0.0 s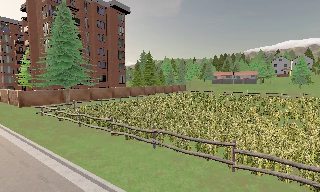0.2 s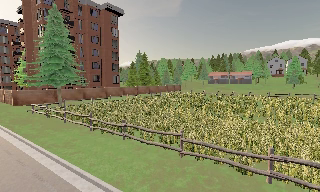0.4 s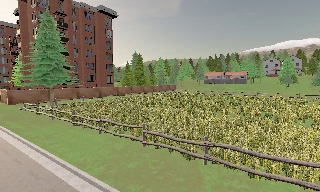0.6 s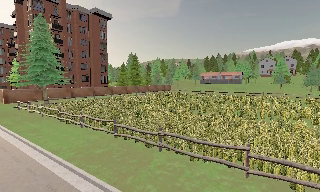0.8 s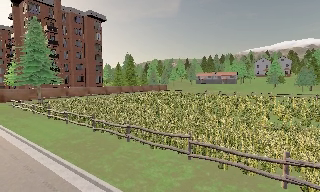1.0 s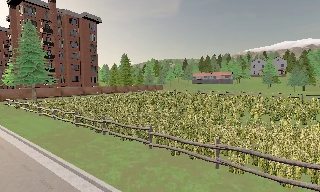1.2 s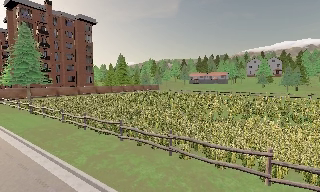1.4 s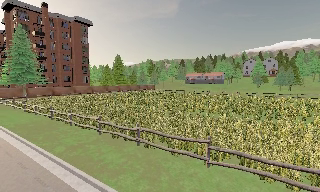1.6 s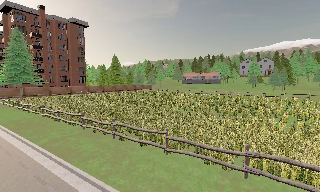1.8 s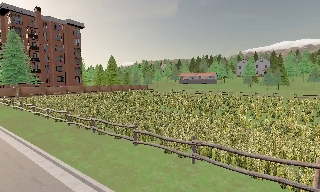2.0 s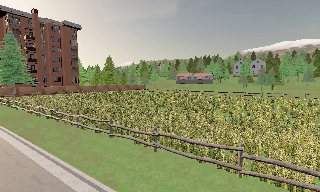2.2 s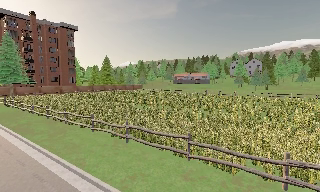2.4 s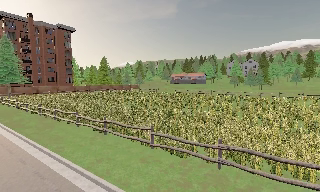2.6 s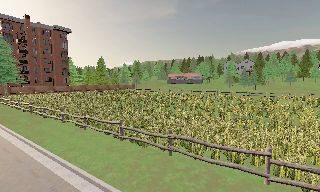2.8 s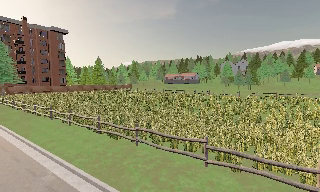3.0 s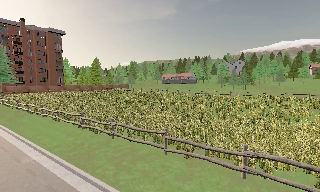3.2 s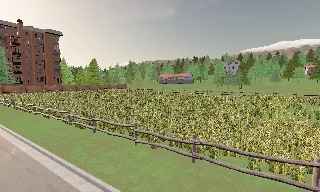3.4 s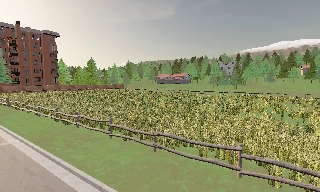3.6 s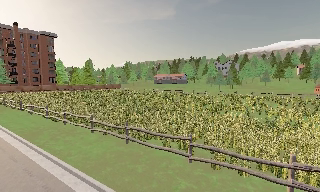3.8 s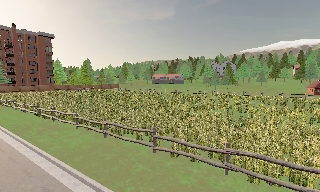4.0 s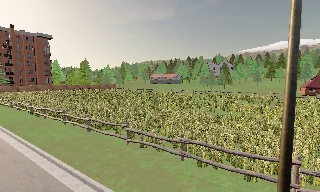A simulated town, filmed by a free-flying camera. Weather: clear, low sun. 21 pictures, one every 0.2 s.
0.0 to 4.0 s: The camera travels to its right and backward, about 45 m, so close, fixed things drift to the left.
The film runs backward here.
